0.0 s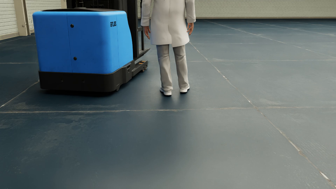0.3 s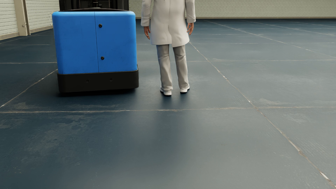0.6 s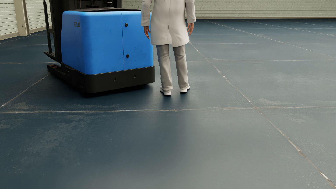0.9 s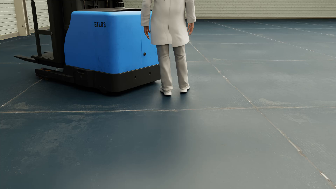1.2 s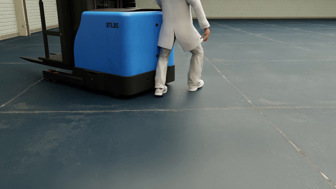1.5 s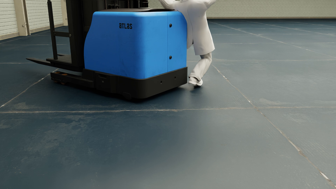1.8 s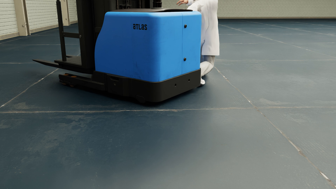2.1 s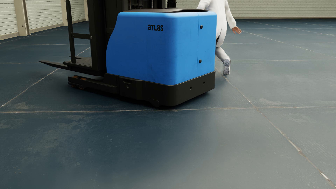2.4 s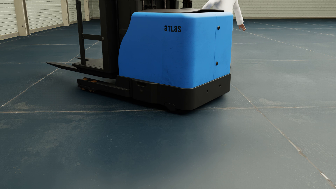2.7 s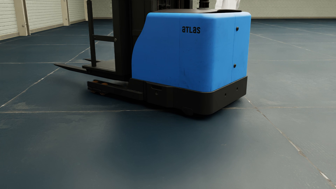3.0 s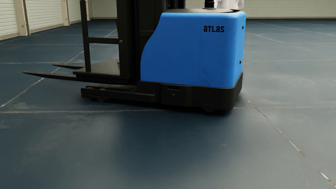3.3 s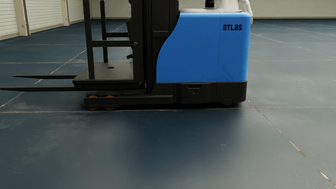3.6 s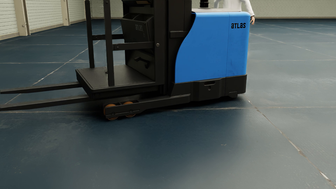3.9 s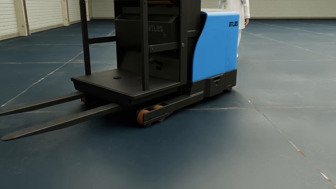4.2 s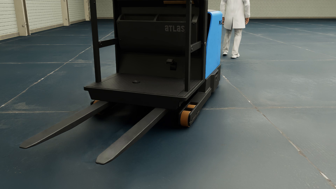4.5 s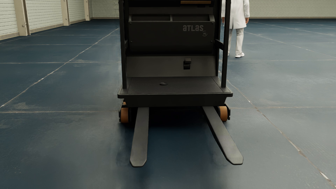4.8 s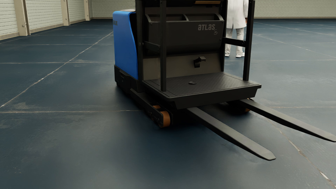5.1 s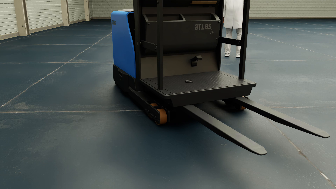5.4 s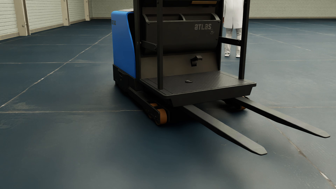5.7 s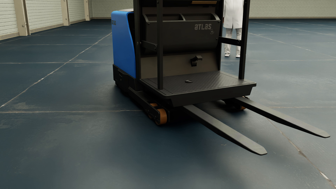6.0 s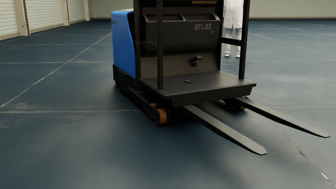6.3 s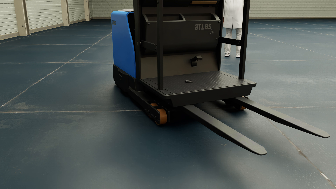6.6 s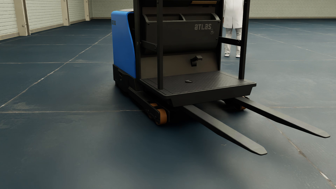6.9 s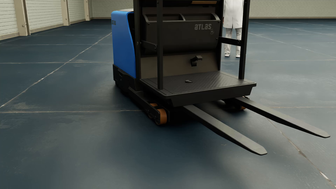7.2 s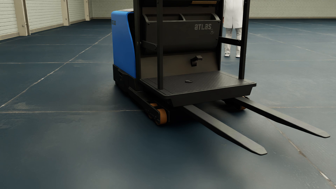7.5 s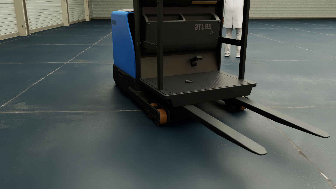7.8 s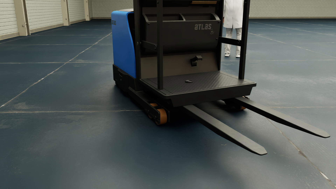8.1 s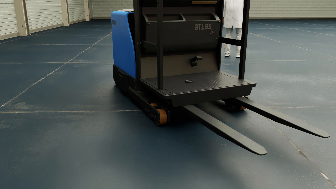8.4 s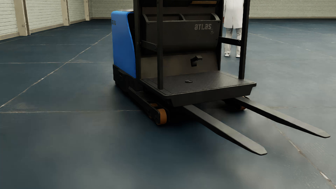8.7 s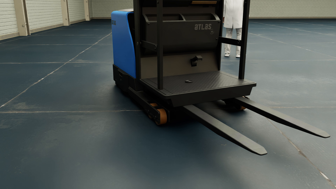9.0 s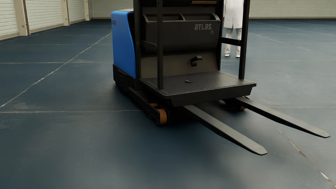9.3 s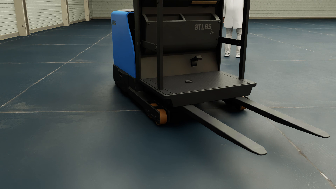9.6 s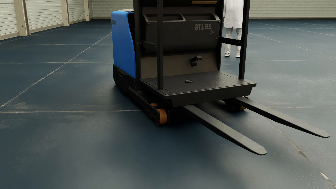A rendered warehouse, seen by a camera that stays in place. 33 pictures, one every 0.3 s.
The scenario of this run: Near miss between a forklift and a person.
